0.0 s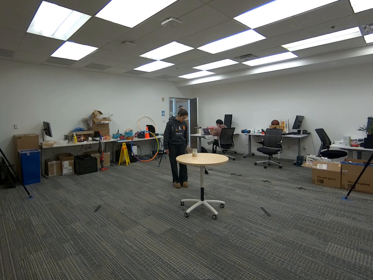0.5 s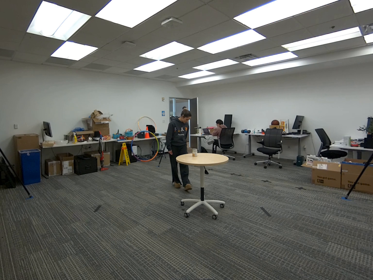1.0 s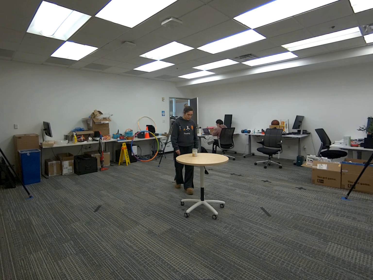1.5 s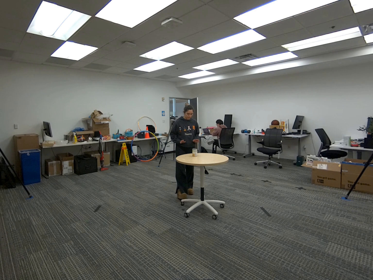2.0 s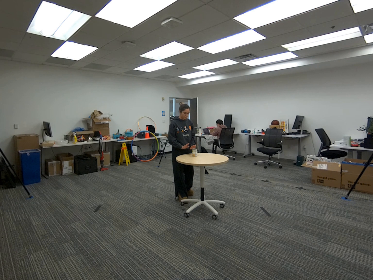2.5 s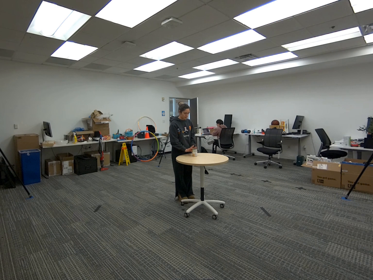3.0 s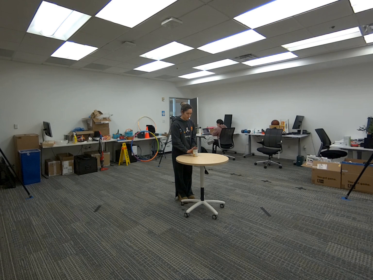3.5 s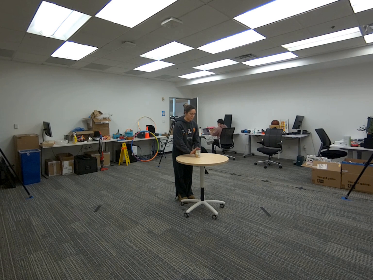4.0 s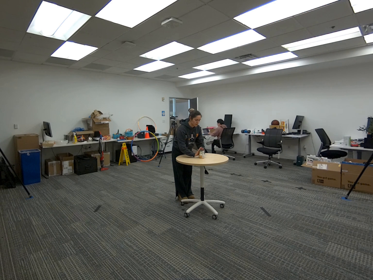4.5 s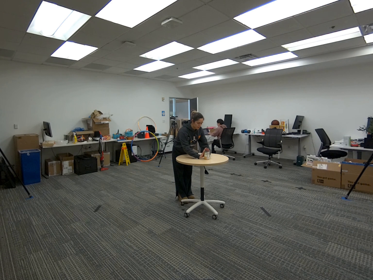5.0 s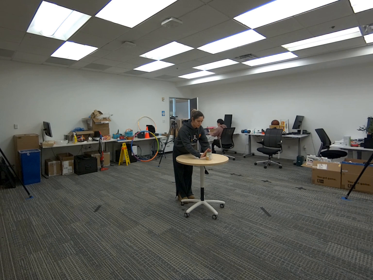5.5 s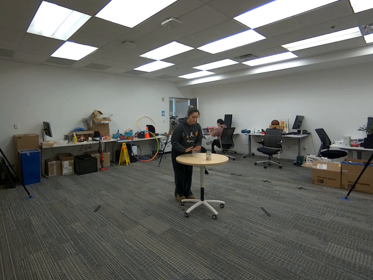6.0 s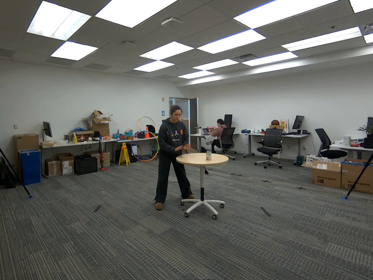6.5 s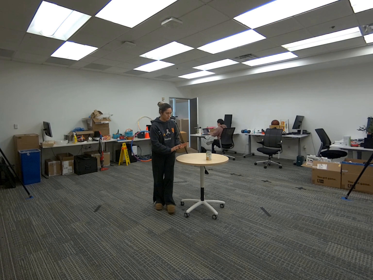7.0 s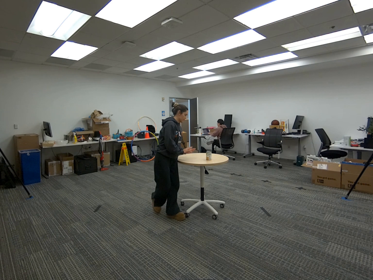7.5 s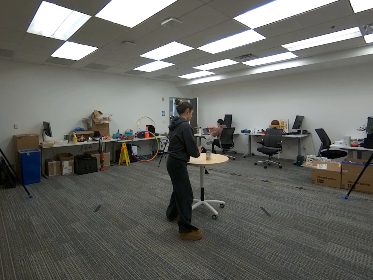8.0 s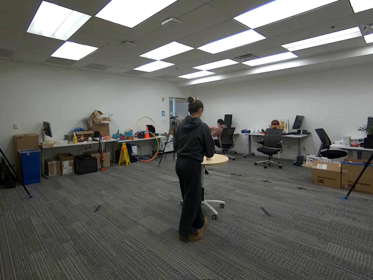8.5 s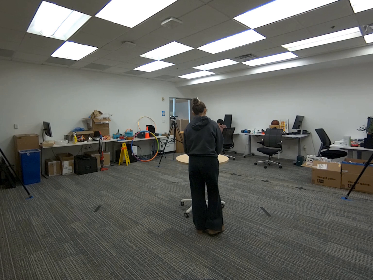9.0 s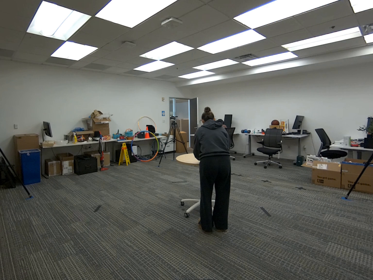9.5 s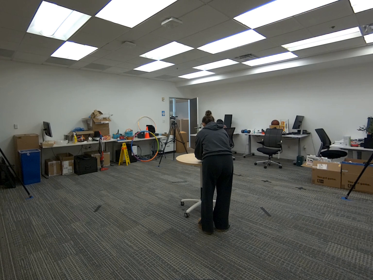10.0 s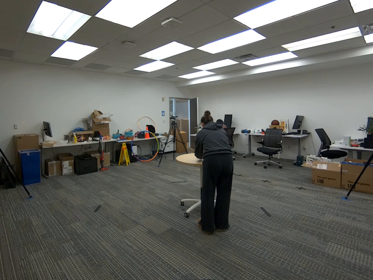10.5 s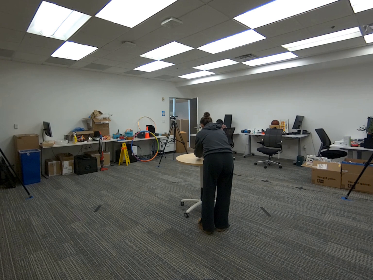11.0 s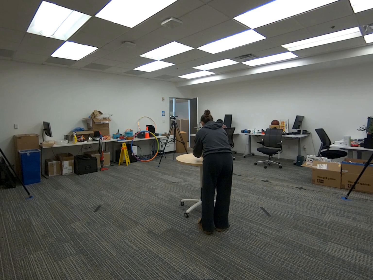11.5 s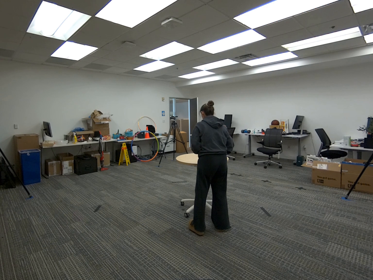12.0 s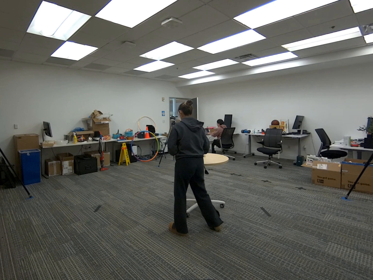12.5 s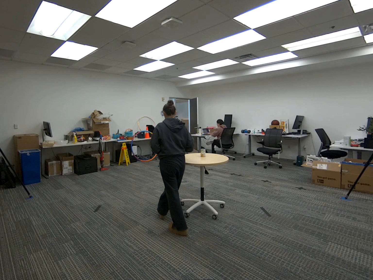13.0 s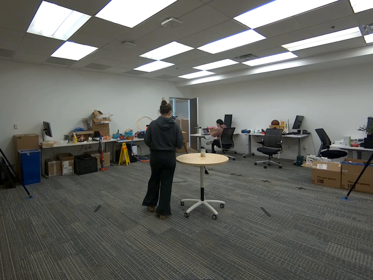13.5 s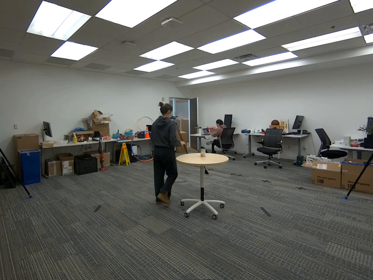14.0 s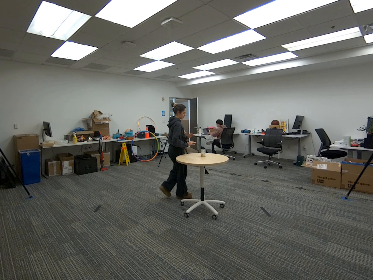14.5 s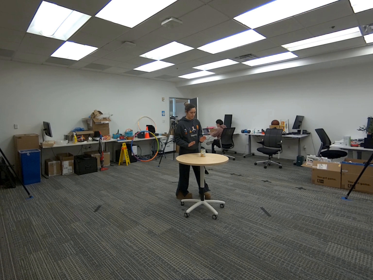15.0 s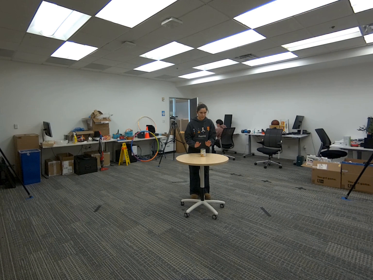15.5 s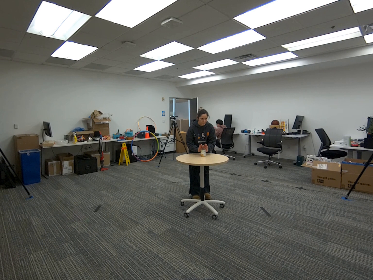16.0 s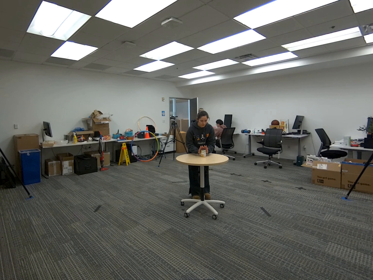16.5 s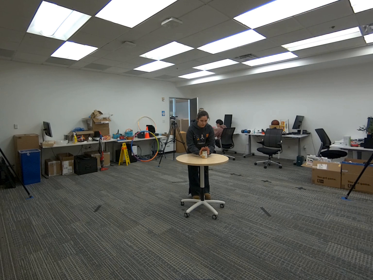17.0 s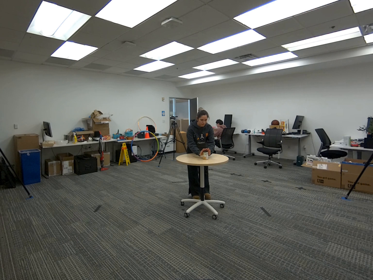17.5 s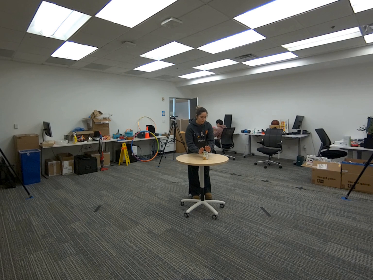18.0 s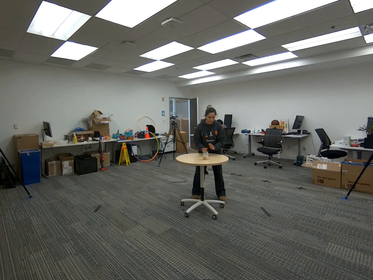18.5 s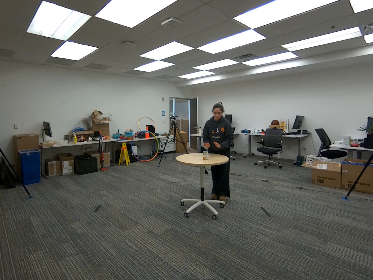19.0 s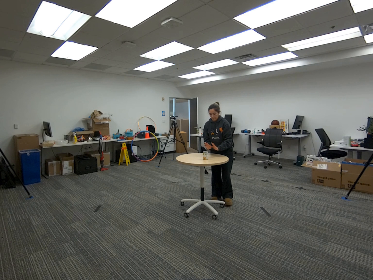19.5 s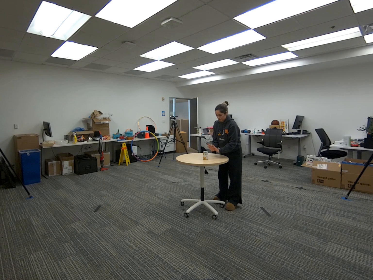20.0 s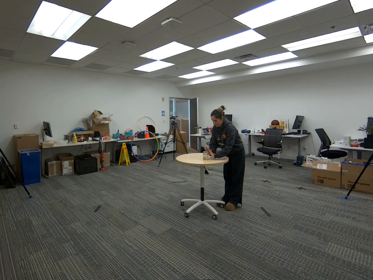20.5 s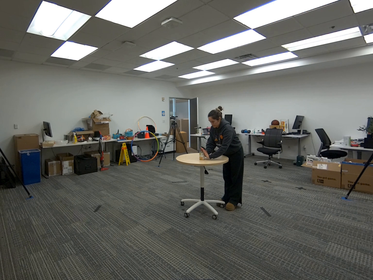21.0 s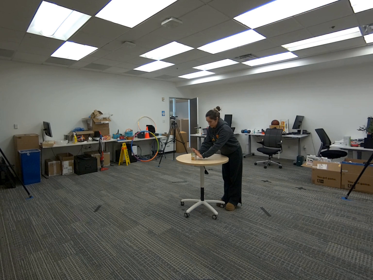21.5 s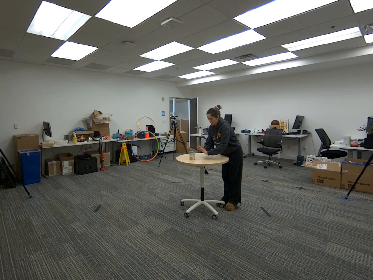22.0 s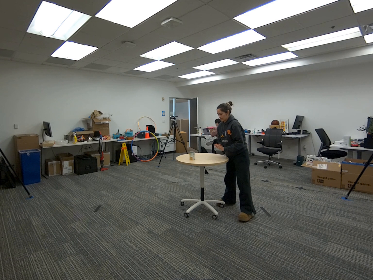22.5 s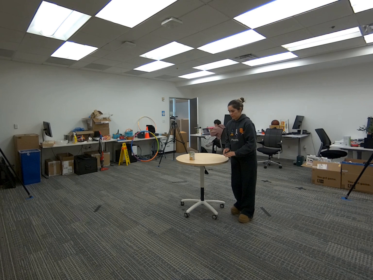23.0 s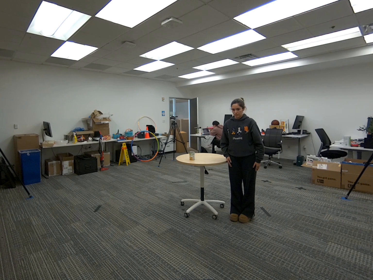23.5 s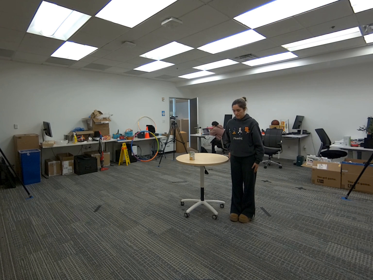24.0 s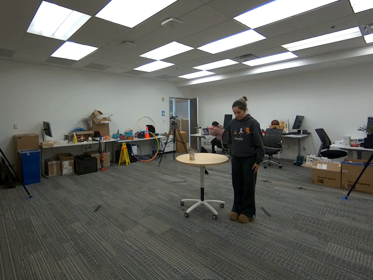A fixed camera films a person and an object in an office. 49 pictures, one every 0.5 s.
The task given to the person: Walk over to the corn can on the round table and push the corn can away using your palms. Continue to push the corn can away from you as you move around the table.
